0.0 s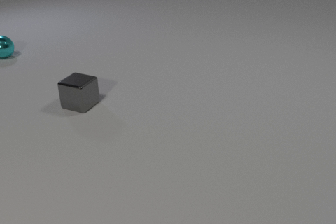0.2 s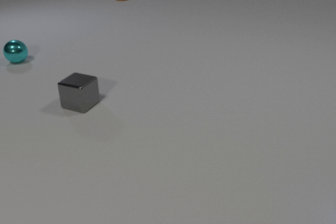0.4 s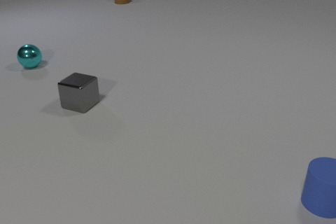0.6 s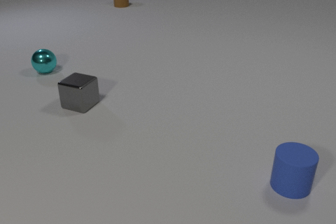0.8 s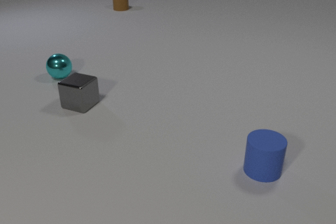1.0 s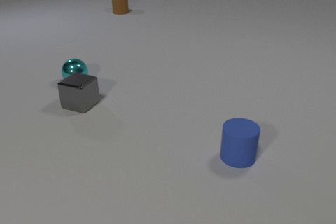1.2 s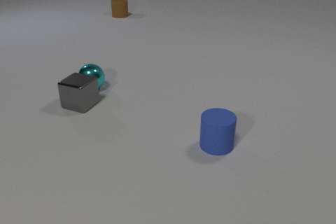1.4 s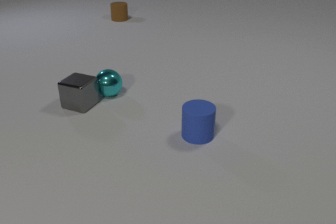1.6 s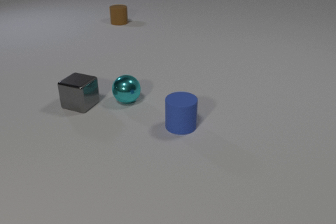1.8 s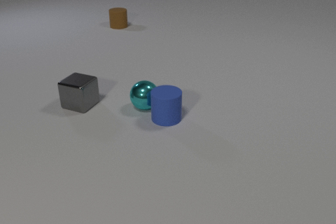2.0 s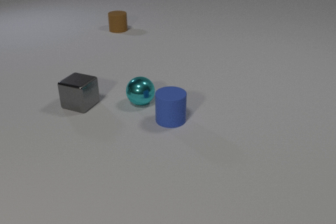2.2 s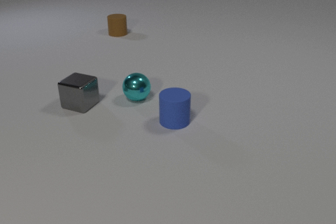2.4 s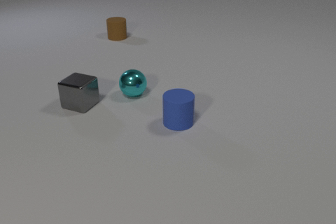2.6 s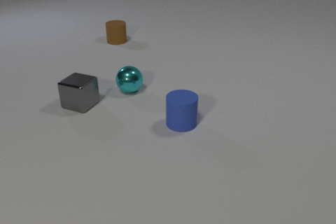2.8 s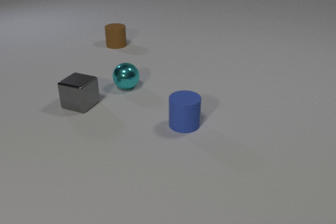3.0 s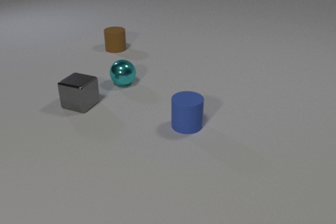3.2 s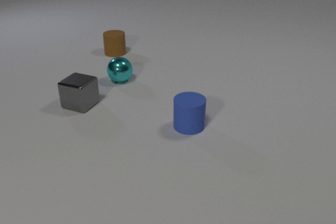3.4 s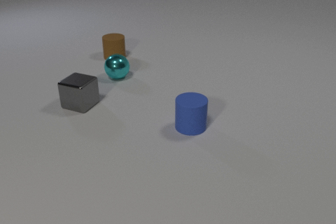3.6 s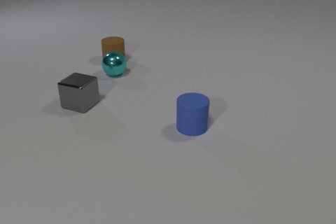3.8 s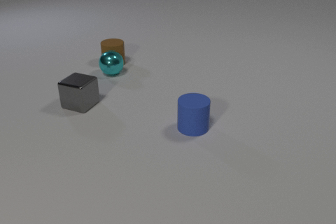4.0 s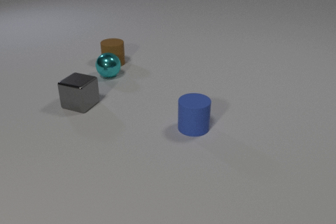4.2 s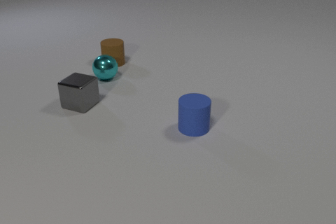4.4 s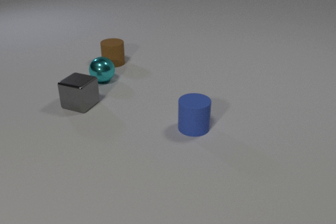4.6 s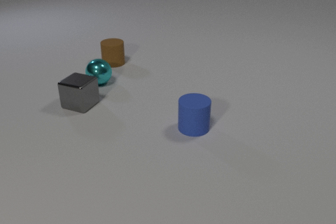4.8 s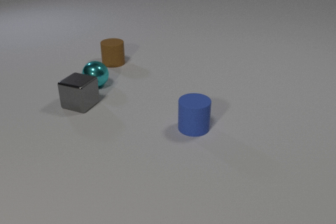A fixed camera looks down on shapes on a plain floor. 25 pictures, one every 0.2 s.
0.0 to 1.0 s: The cyan metal sphere rolls toward the camera and to the right. The blue rubber cylinder comes in at the right edge, slides to the left and away from the camera. The brown rubber cylinder comes in at the top edge, slides toward the camera.
1.0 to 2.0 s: The cyan metal sphere rolls to the right and toward the camera. The blue rubber cylinder slides to the left and away from the camera. The brown rubber cylinder slides toward the camera. The cyan metal sphere and the blue rubber cylinder collide.
2.0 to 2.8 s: The cyan metal sphere rolls away from the camera. The blue rubber cylinder slides to the right and toward the camera. The brown rubber cylinder slides toward the camera.
2.8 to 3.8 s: The cyan metal sphere rolls away from the camera and to the left. The blue rubber cylinder slides to the right. The brown rubber cylinder slides toward the camera. The cyan metal sphere and the brown rubber cylinder collide.
3.8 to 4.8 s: The cyan metal sphere rolls toward the camera and to the left.
What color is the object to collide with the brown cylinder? cyan.
How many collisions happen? 2.
How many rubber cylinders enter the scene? 2.
